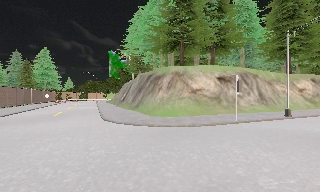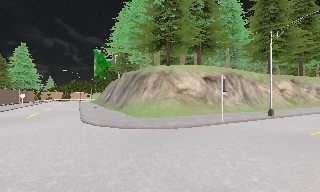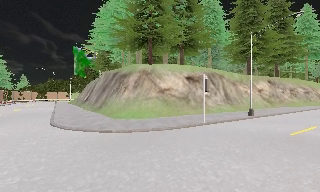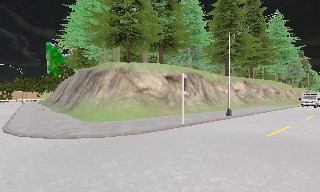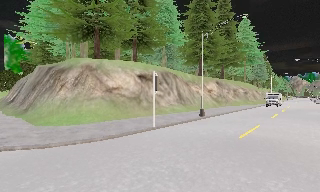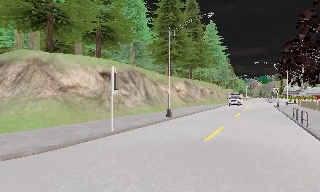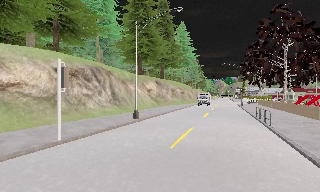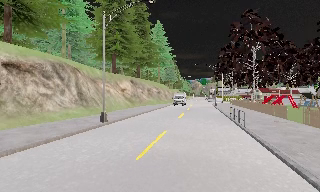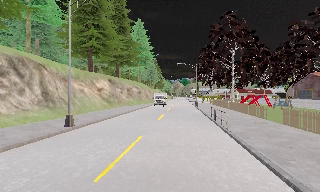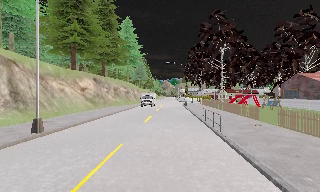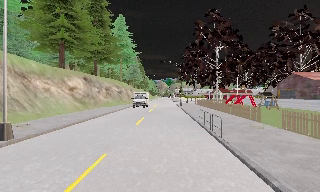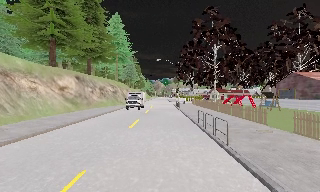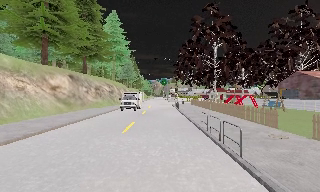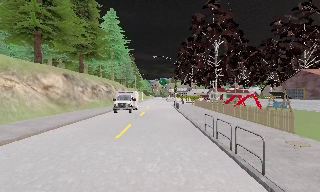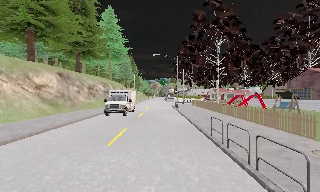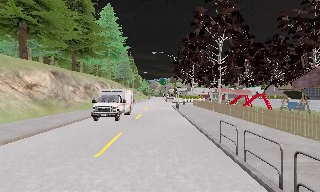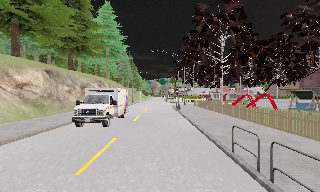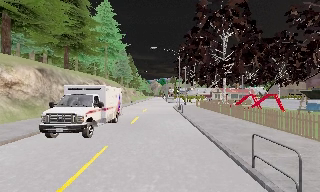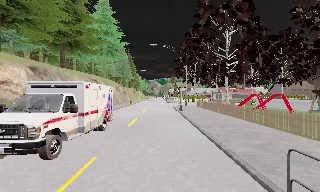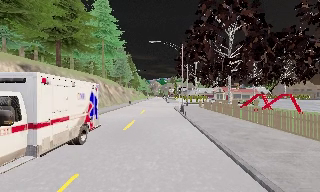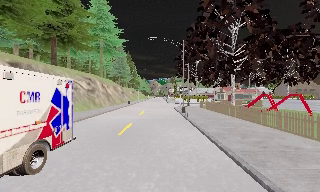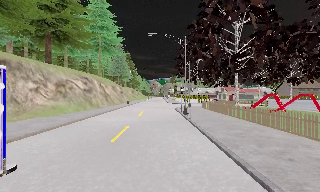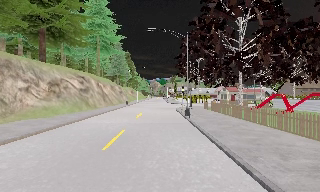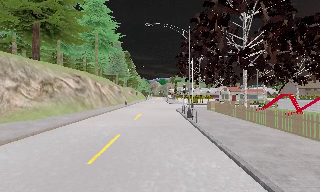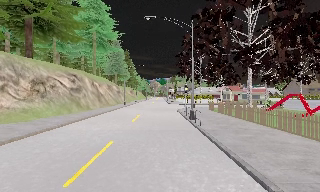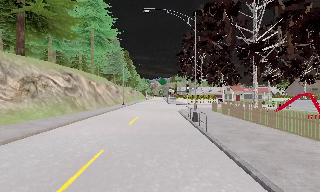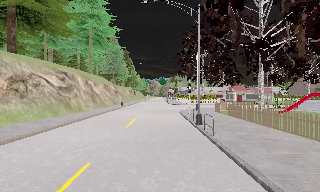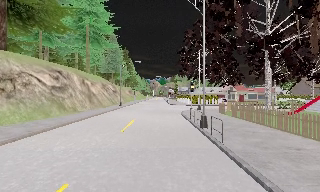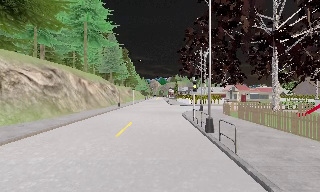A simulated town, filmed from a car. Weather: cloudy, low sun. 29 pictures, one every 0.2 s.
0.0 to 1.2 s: The scene slides to the left, as the camera pans about 45 degrees to its right. It travels forward and to its right, about 6 m. It gains speed.
1.2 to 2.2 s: The camera swings to its right by about 20 degrees, and the scene slides to the left. It travels forward, about 5 m, so what stands in front looms larger.
2.2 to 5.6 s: The camera travels forward, about 18 m, so what stands in front looms larger.
The film runs forward here.
